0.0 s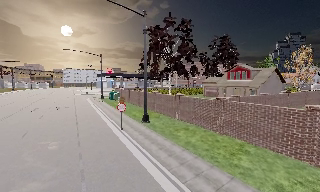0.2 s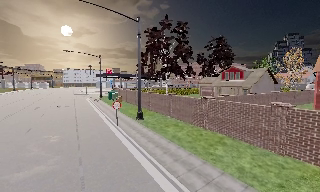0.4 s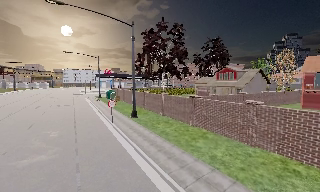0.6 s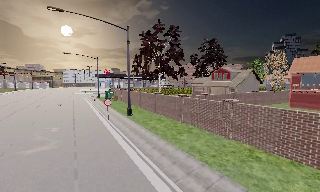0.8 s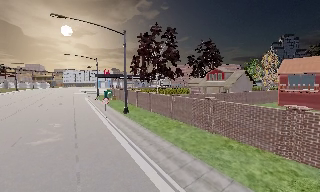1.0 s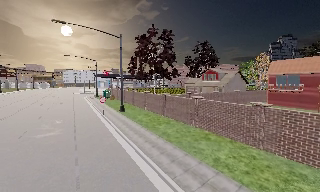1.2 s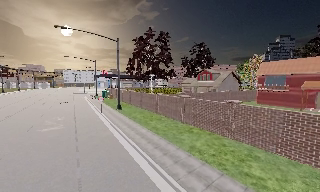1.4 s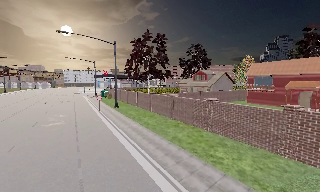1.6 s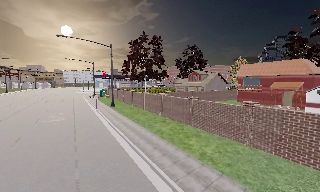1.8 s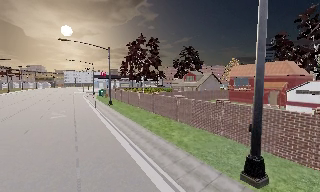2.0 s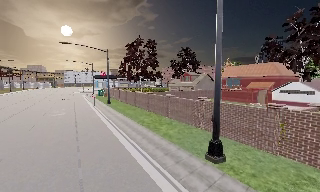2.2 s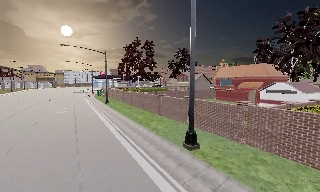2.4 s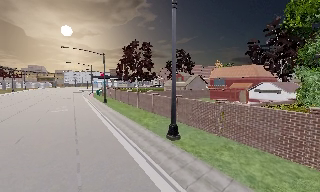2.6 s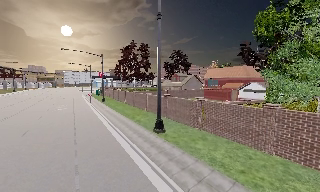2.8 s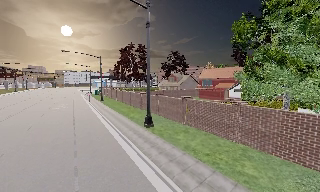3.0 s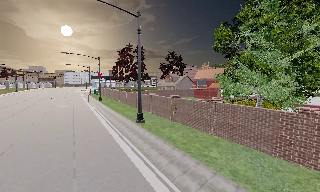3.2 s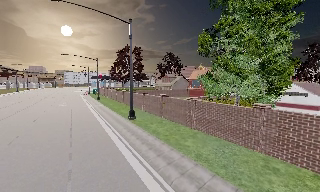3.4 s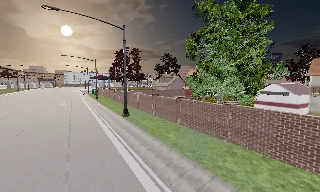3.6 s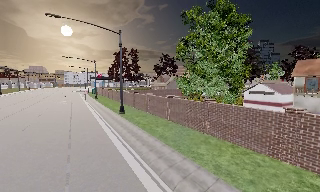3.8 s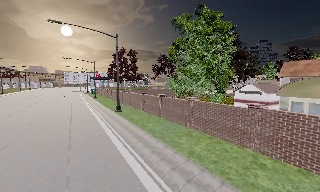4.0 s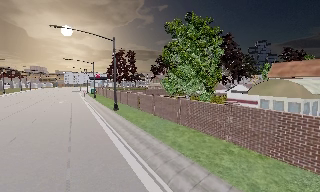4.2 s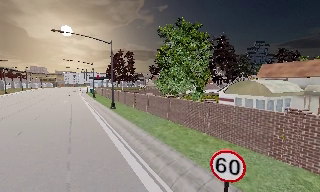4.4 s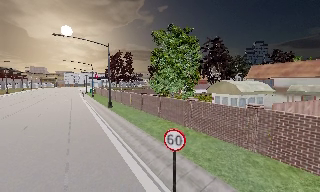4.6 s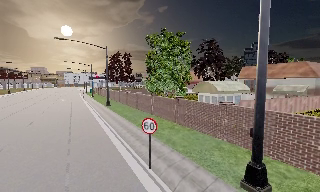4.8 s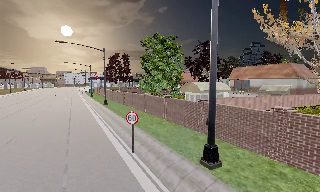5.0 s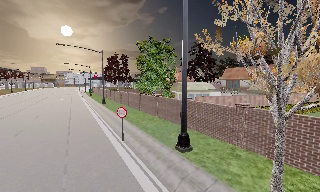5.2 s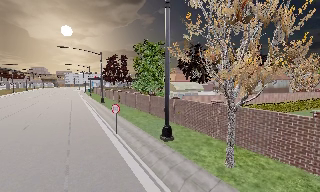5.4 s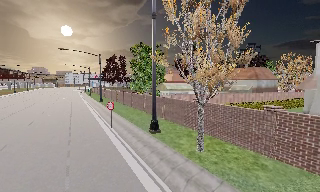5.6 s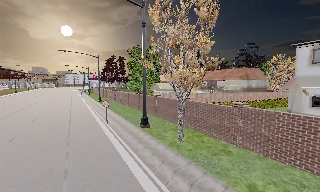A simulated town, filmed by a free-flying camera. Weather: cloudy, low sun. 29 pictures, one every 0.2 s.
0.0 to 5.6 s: The camera travels backward and to its right, about 50 m, so what stands in front gets smaller.
The film runs backward here.
